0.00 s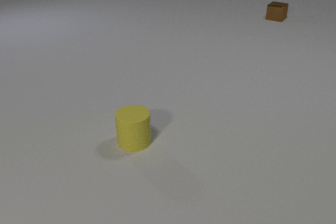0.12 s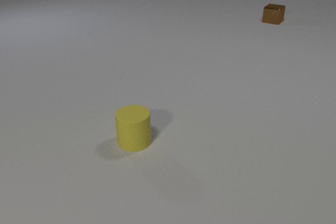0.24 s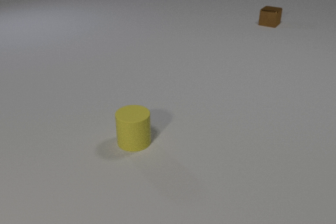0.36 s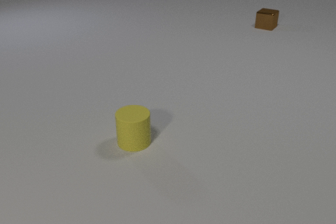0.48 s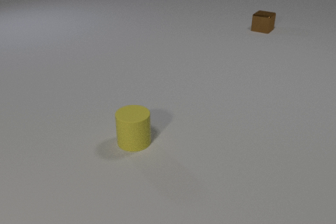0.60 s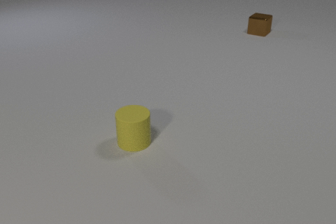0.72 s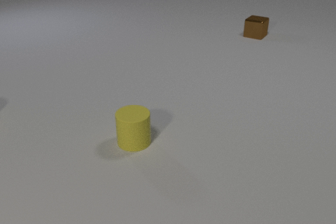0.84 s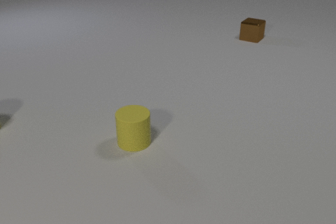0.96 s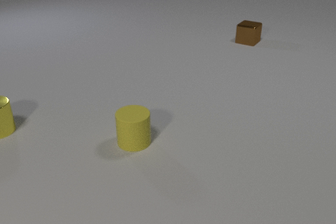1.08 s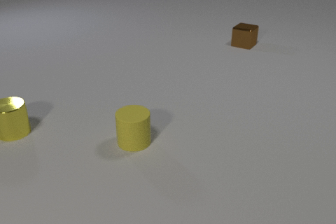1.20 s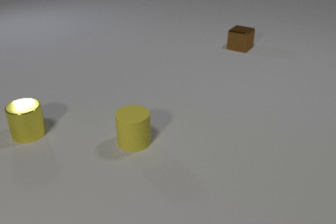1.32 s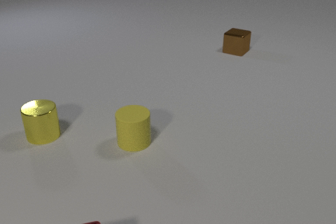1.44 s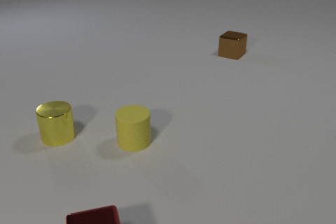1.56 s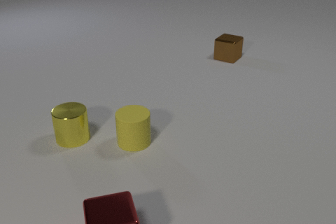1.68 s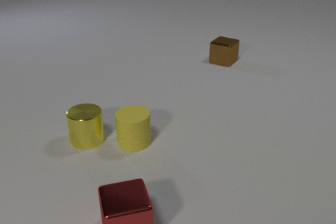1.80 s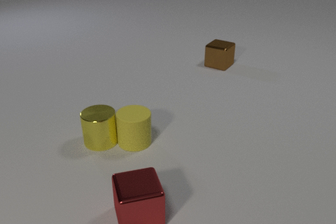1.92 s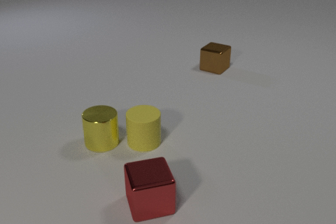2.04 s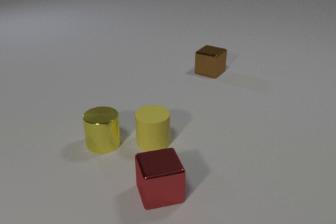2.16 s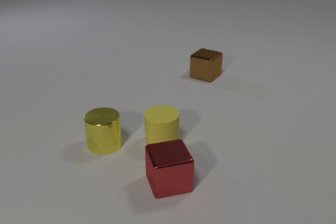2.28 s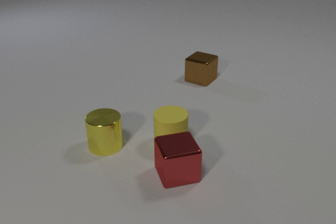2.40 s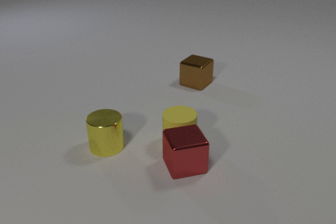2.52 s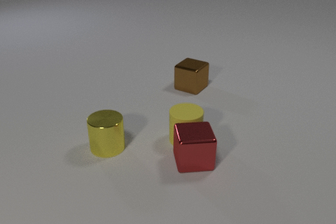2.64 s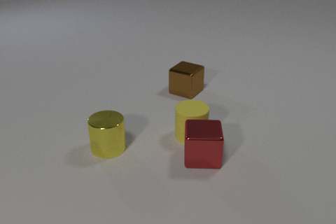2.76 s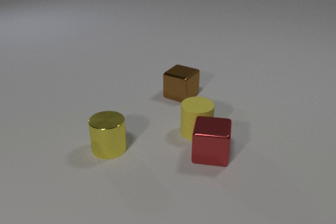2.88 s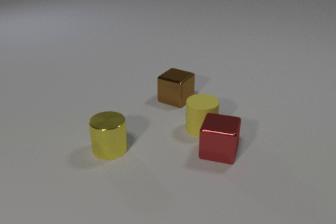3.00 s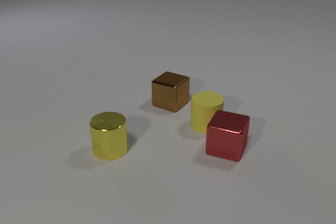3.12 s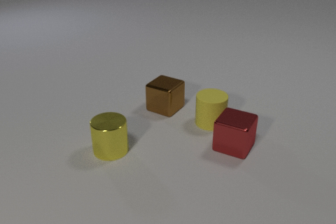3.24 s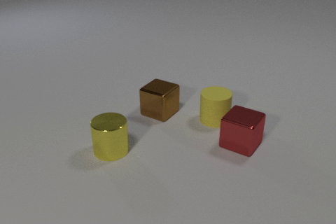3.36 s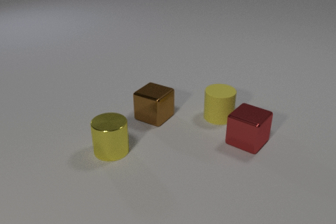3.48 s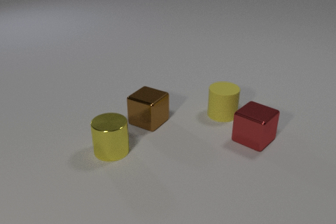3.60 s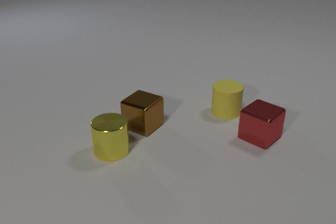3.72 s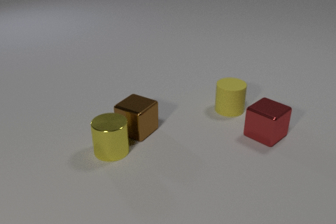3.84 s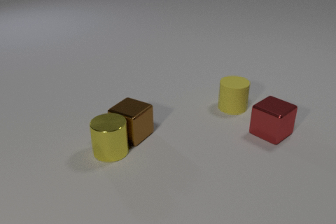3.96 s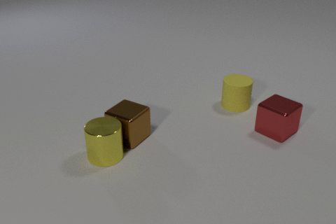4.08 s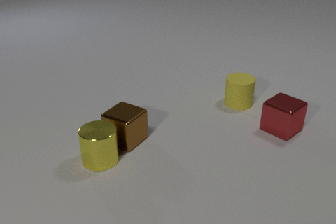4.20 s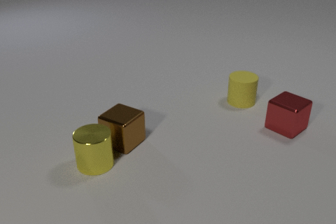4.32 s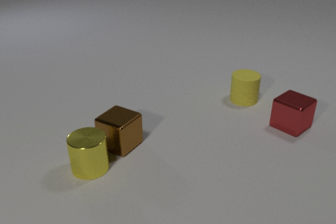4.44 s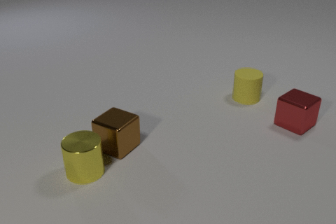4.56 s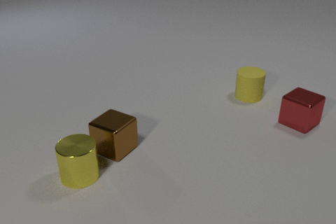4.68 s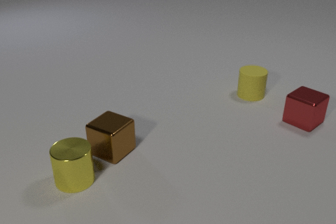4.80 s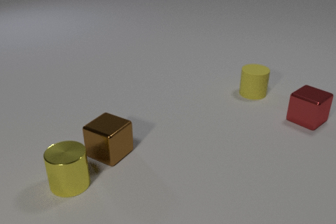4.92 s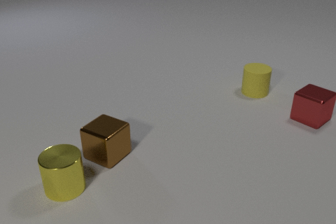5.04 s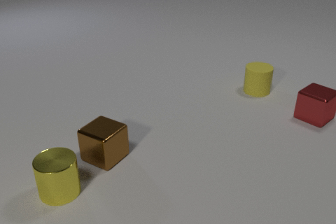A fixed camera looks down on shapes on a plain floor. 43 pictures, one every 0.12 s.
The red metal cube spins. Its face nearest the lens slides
to the left.
The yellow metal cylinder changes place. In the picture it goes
toward the camera.
0.00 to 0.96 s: The yellow metal cylinder comes in at the left edge, slides to the right and toward the camera. The brown metal cube slides toward the camera.
0.96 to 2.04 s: The yellow metal cylinder slides to the right and toward the camera. The yellow rubber cylinder slides to the right. The red metal cube comes in at the bottom edge, slides away from the camera and to the right. The brown metal cube slides toward the camera and to the left. The yellow metal cylinder and the yellow rubber cylinder collide.
2.04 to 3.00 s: The yellow metal cylinder slides toward the camera. The yellow rubber cylinder slides to the right and away from the camera. The red metal cube slides away from the camera and to the right, spins clockwise seen from above by about 45 degrees, its near face sliding to the left. The brown metal cube slides toward the camera and to the left. The yellow rubber cylinder and the red metal cube collide.
3.00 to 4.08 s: The yellow metal cylinder slides toward the camera and to the left. The yellow rubber cylinder slides away from the camera and to the right. The red metal cube slides to the right and away from the camera, spins so that its near face slides to the left, clockwise seen from above. The brown metal cube slides toward the camera and to the left. The yellow metal cylinder and the brown metal cube collide.
4.08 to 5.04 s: The yellow metal cylinder slides toward the camera and to the left. The yellow rubber cylinder slides away from the camera and to the right. The red metal cube slides away from the camera and to the right. The brown metal cube slides toward the camera and to the left.
What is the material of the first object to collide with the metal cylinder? rubber.
Are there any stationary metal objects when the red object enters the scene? no.
How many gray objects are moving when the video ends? 0.
